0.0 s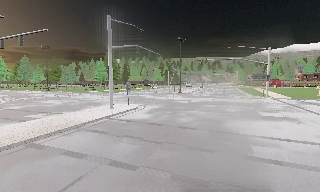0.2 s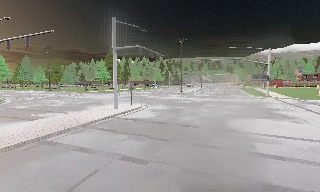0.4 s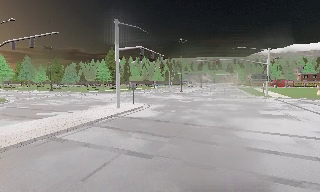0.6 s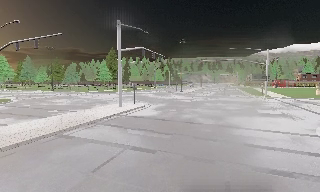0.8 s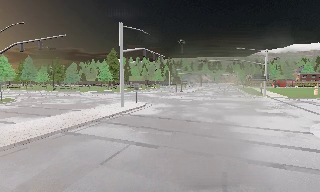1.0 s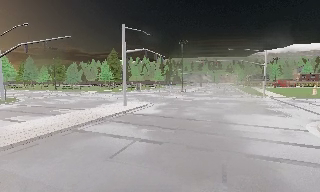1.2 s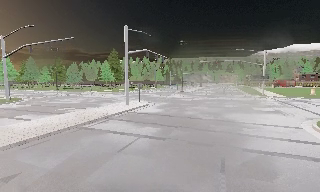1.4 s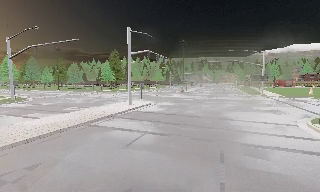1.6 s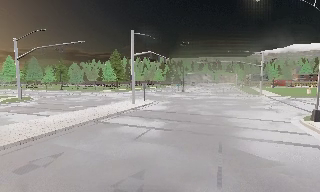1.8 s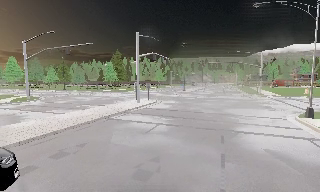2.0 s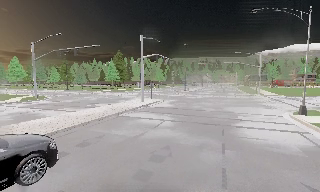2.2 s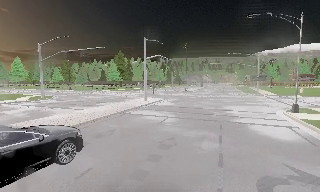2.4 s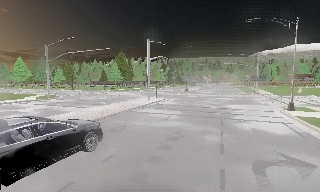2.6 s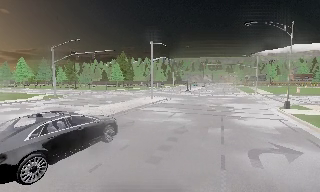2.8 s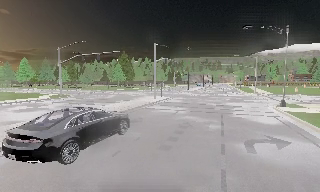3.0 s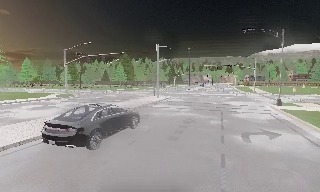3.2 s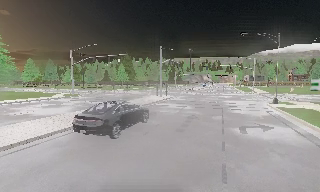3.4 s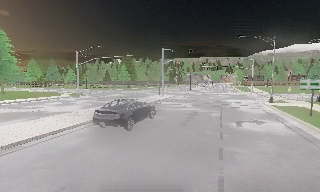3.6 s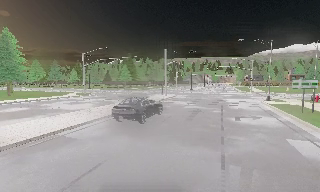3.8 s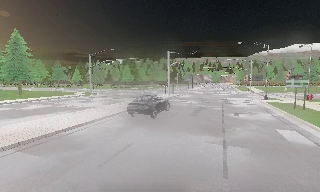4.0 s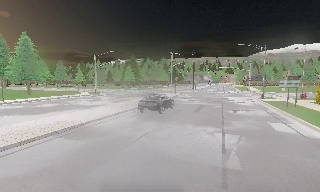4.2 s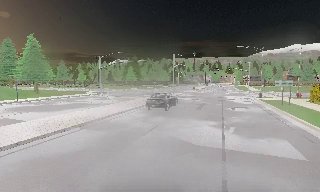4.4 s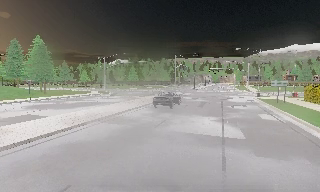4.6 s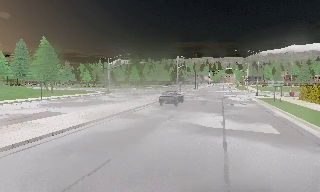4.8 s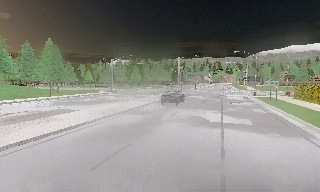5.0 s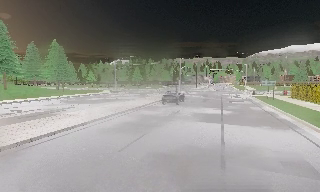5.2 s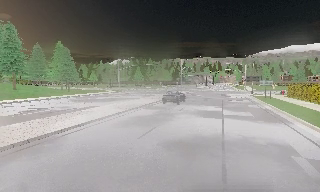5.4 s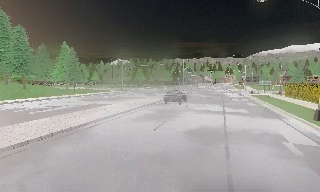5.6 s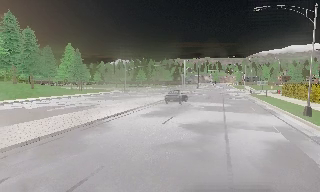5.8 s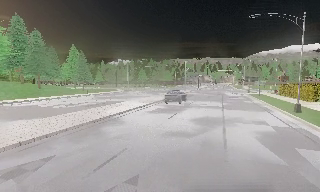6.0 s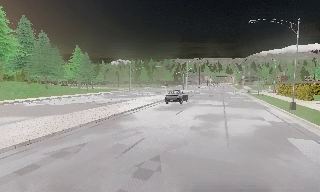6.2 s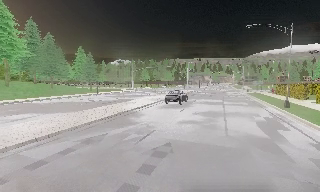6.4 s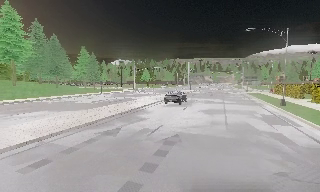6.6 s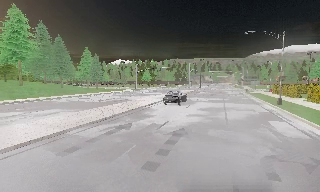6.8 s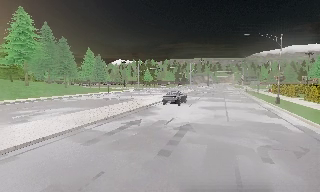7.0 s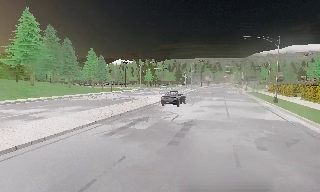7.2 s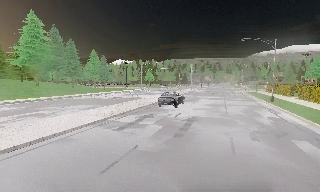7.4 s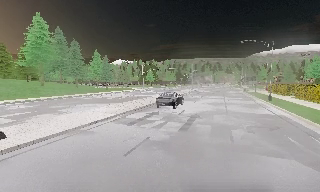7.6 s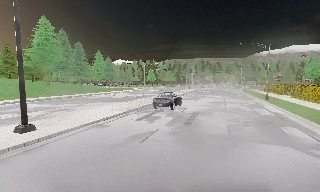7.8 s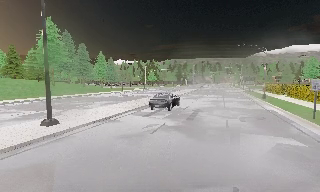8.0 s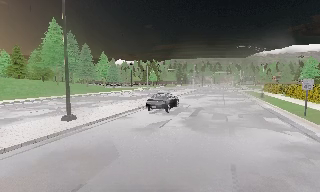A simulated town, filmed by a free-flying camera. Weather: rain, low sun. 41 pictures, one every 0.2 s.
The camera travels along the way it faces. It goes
backward.
0.0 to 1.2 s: The camera travels backward, about 2.5 m, so what stands in front gets smaller.
1.2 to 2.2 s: The camera travels backward, about 4.5 m, so what stands in front gets smaller. It gains speed.
2.2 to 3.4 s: The camera travels backward, about 6 m, so what stands in front gets smaller.
3.4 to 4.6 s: The camera travels backward and to its left, about 9 m, so what stands in front gets smaller.
4.6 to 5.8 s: The camera travels backward, about 8 m, so what stands in front gets smaller.
5.8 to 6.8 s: The camera travels backward and to its left, about 6 m, so what stands in front gets smaller.
6.8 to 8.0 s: The camera travels backward, about 7 m, so what stands in front gets smaller.
The film runs backward here.
